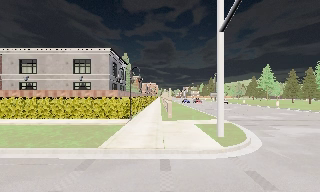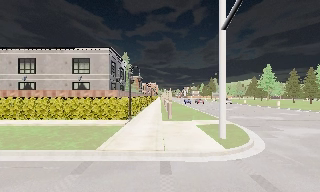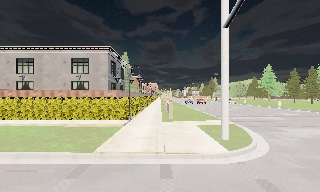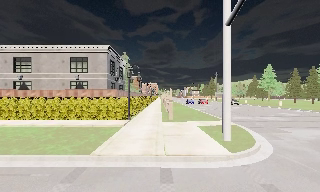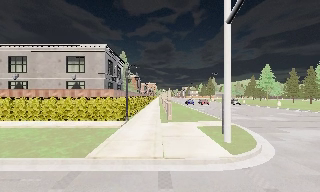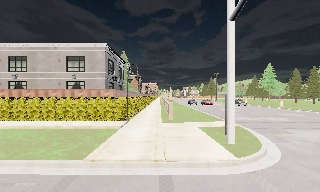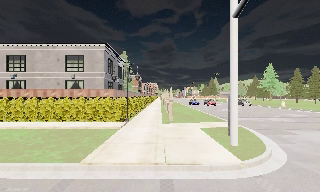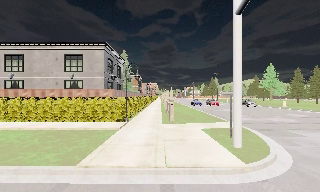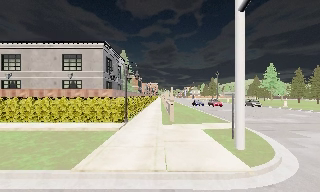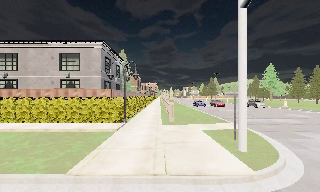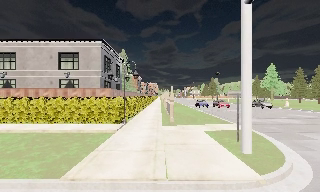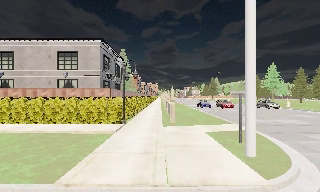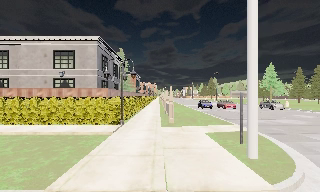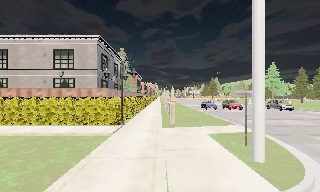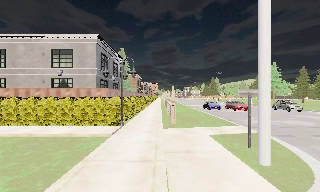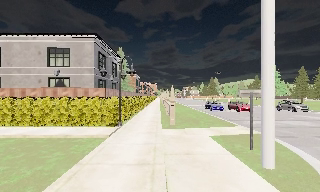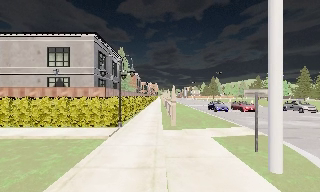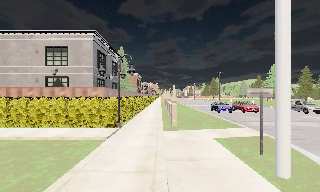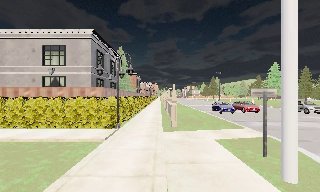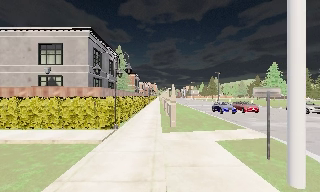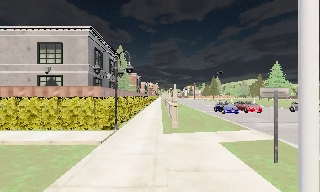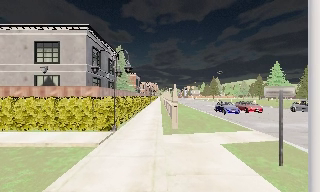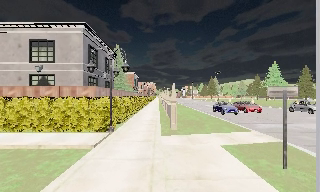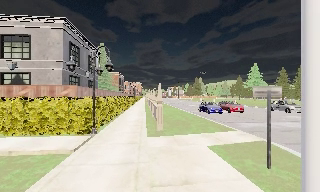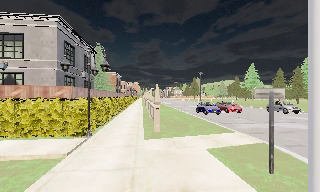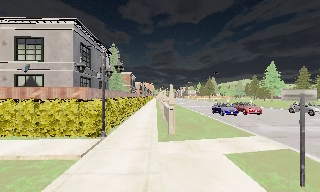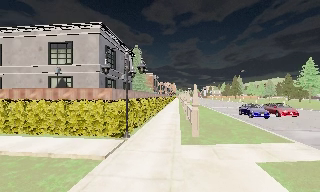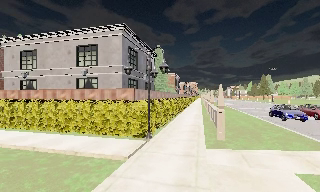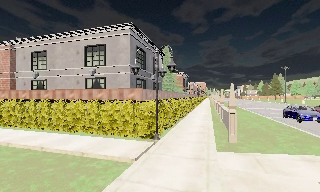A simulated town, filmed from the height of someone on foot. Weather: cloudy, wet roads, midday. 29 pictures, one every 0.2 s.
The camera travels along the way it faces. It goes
forward.
0.0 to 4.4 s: The camera travels forward, about 5 m, so what stands in front looms larger.
4.4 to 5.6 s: The camera swings to its left by about 20 degrees, and the scene slides to the right. It travels forward, about 1.5 m, so what stands in front looms larger.
The film runs forward here.
